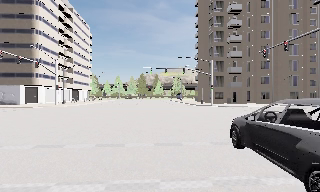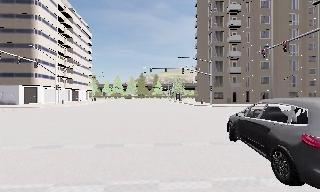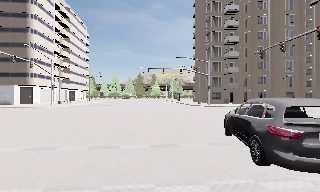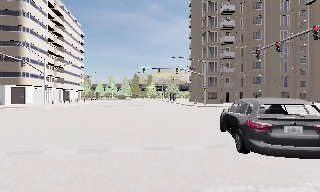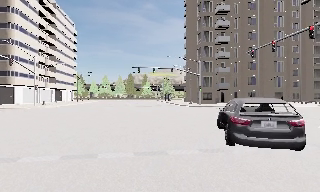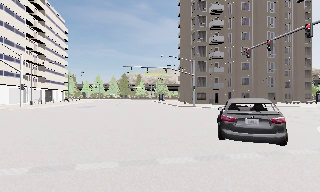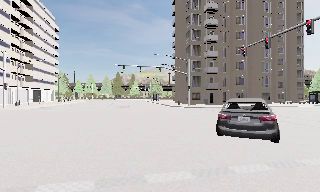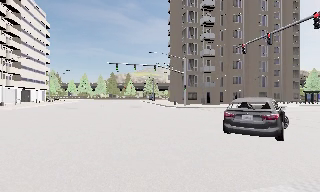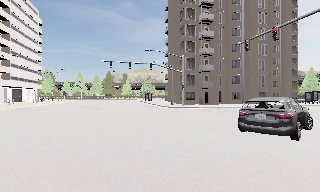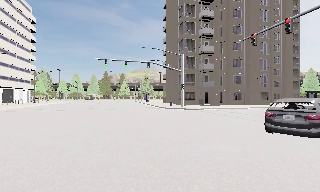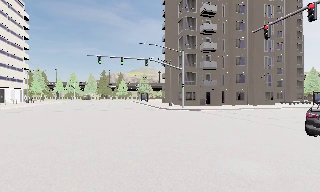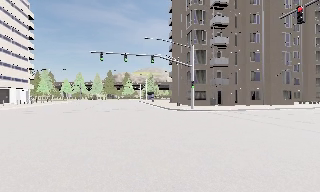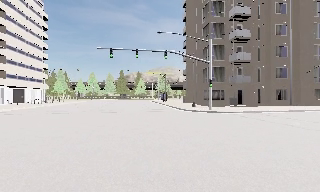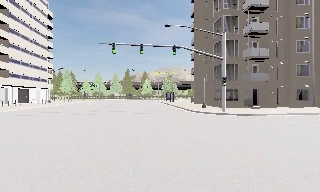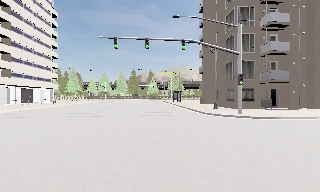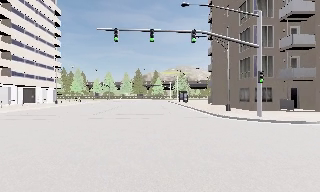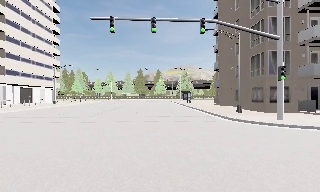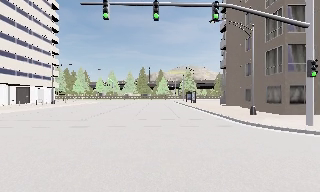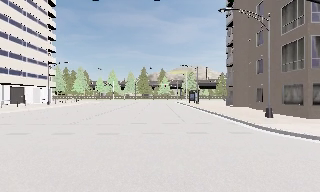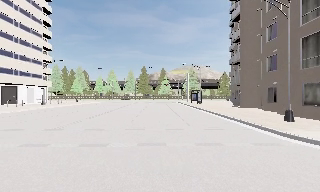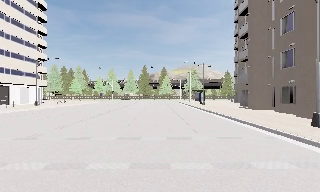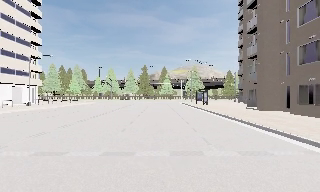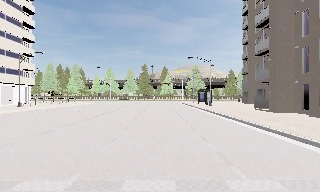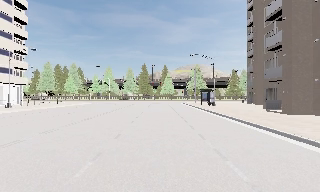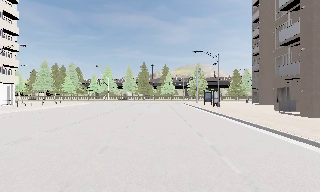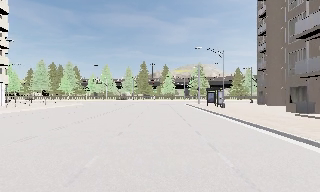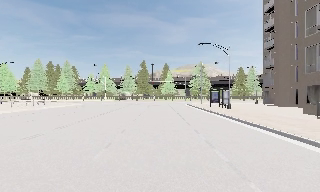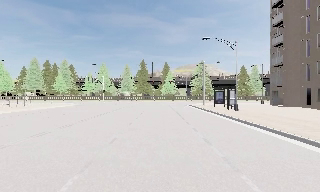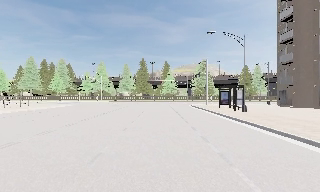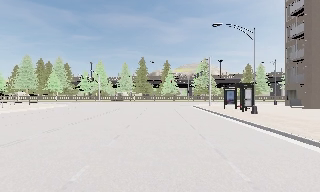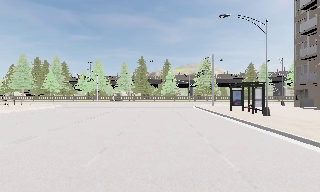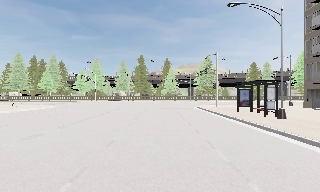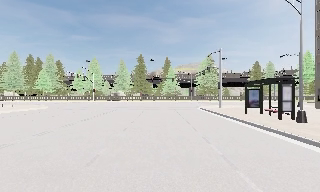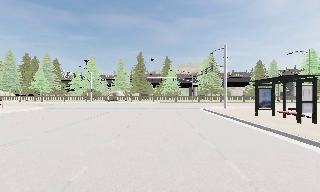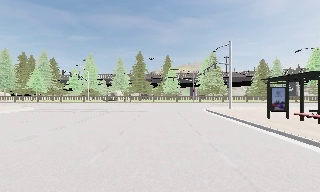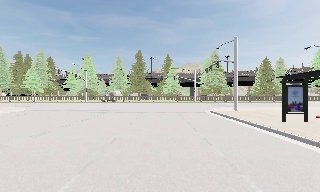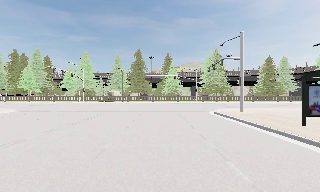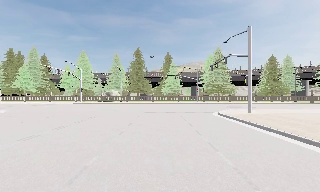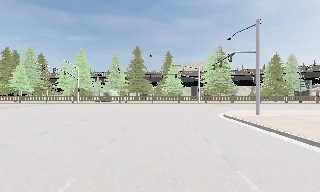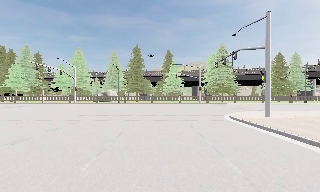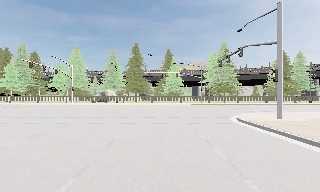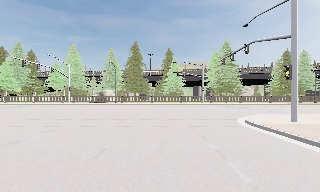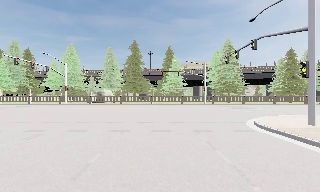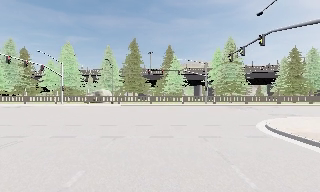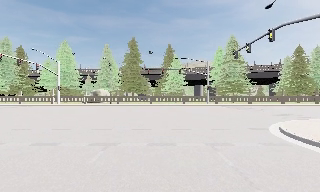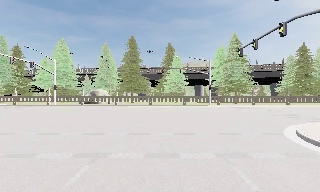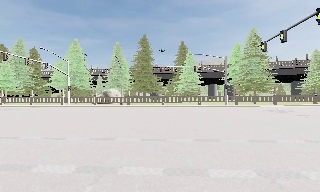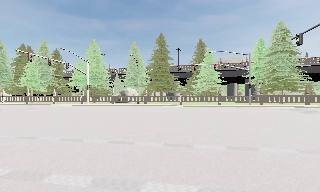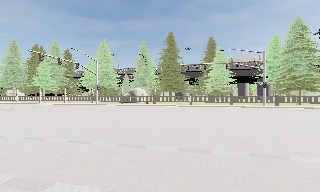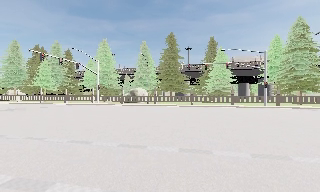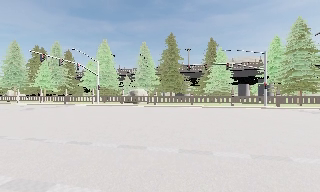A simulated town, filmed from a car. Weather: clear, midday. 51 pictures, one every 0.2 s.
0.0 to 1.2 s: The camera travels forward, about 2.5 m, so what stands in front looms larger. It gains speed.
1.2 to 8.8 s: The camera swings to its left by about 10 degrees, and the scene slides to the right. It travels forward, about 55 m, so what stands in front looms larger.
8.8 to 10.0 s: The camera pans to its left, which is counterclockwise from overhead, by about 15 degrees. It travels forward, about 3.5 m, so what stands in front looms larger. It loses speed.
The film runs forward here.
